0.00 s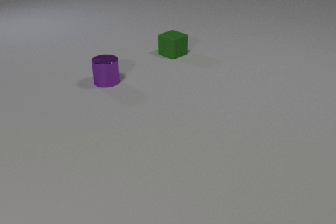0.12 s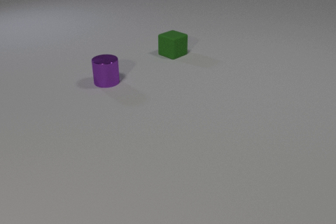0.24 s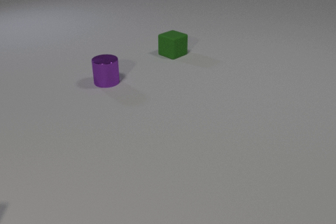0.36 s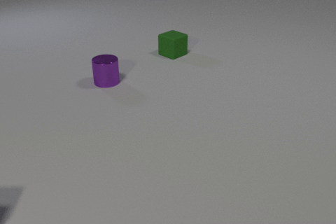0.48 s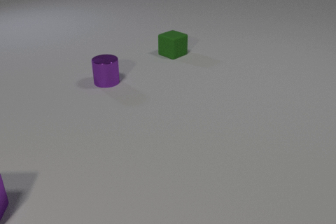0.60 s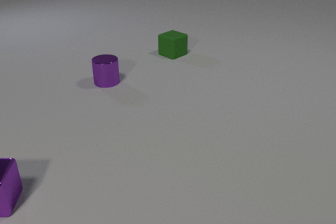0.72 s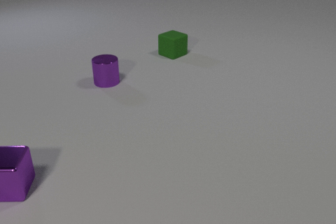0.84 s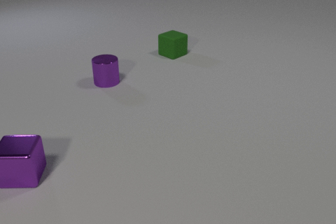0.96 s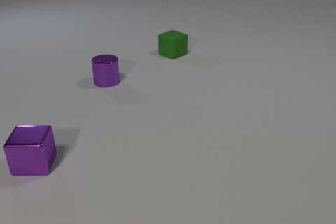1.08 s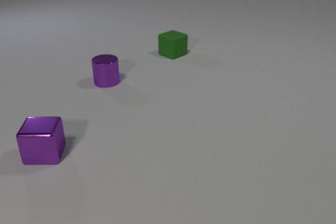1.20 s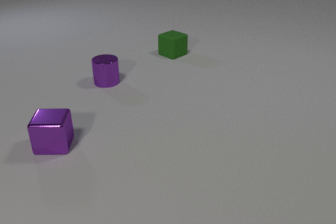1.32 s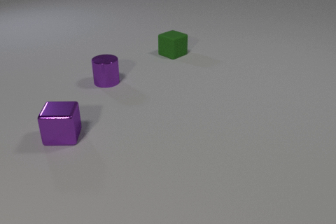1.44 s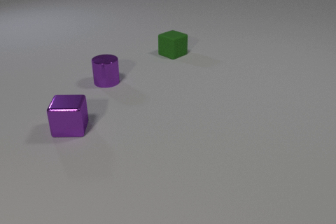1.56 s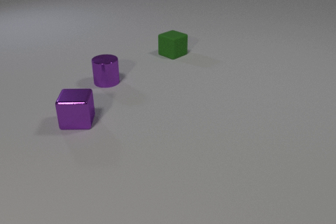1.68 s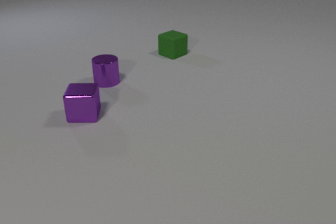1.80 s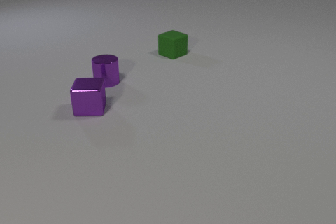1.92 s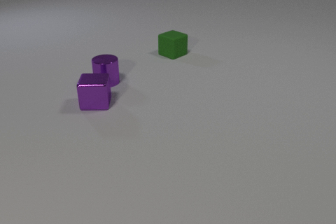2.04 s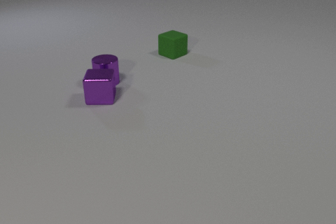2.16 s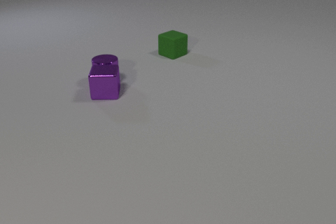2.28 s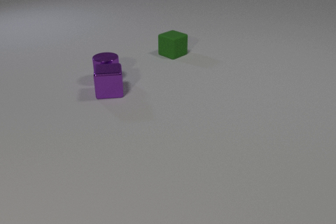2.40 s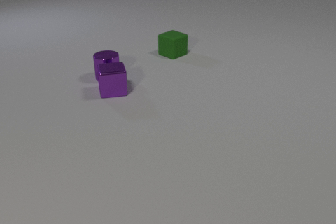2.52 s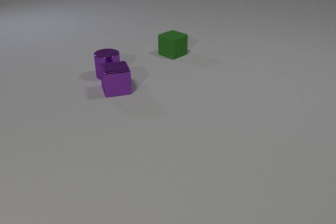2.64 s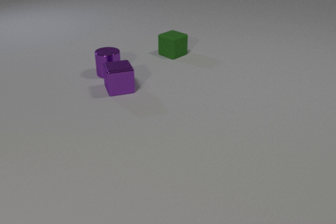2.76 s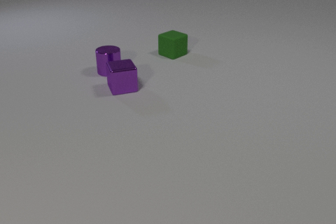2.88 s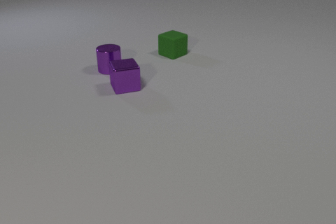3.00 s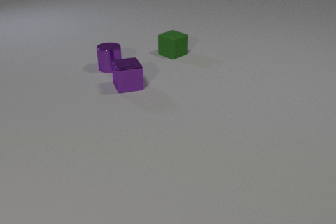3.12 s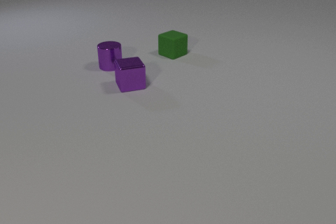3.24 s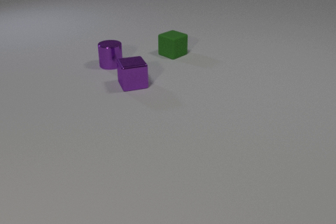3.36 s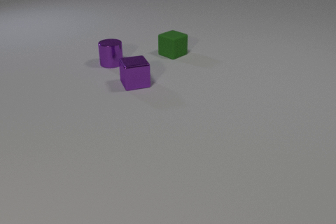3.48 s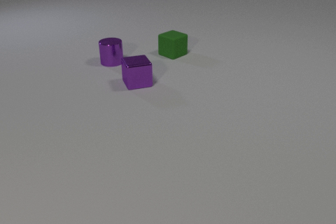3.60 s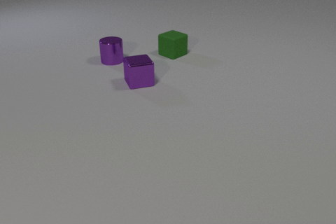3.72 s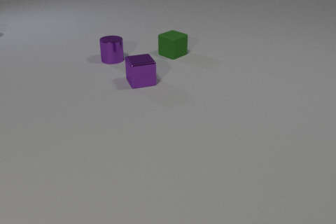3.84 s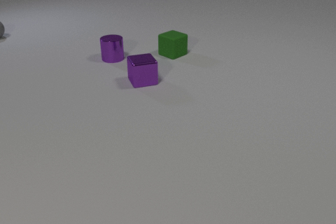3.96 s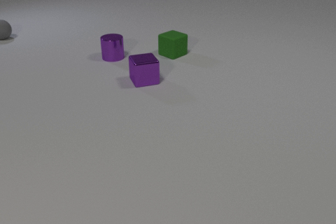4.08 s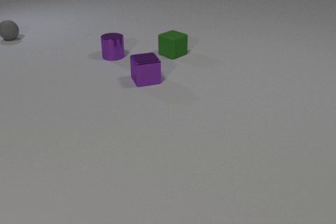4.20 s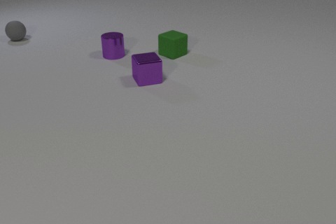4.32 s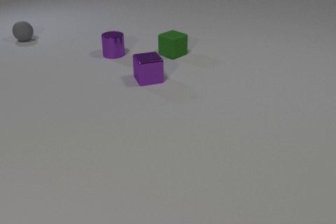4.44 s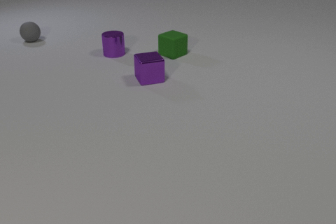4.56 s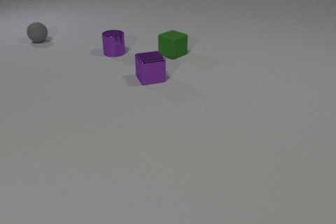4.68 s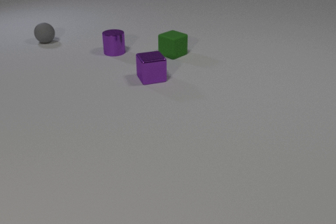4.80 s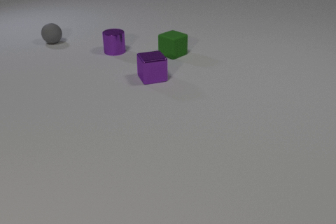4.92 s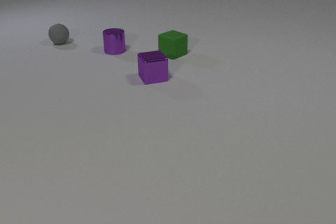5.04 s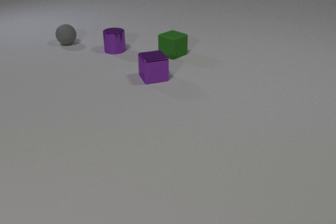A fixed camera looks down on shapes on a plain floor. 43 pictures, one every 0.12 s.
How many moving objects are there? 3.
What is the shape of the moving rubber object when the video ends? sphere.
Are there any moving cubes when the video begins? no.
0.00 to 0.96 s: The purple metal cube comes in at the left edge, slides away from the camera and to the right.
0.96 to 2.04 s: The purple metal cube slides away from the camera and to the right.
2.04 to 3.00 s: The purple metal cube slides to the right and away from the camera. The purple metal cylinder slides away from the camera. The purple metal cube and the purple metal cylinder collide.
3.00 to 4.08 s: The purple metal cube slides to the right and away from the camera. The purple metal cylinder slides away from the camera. The gray rubber sphere comes in at the left edge, rolls to the right and toward the camera.
4.08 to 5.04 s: The purple metal cube slides to the right and away from the camera. The purple metal cylinder slides away from the camera. The gray rubber sphere rolls to the right and toward the camera.
